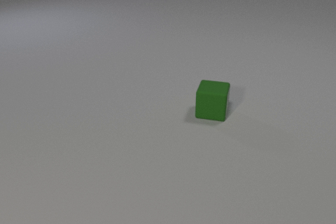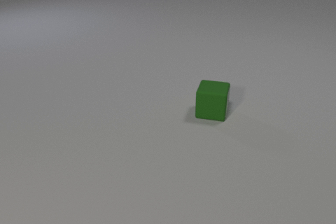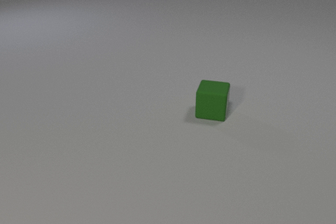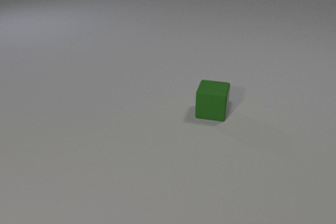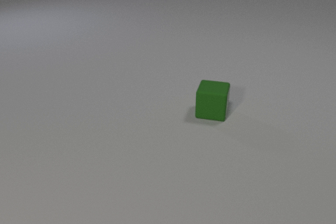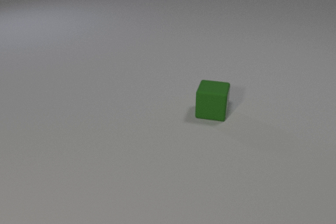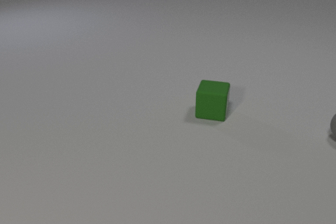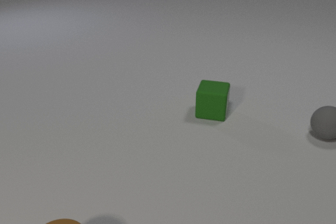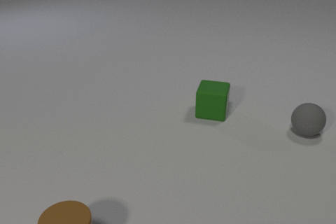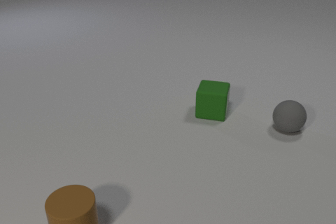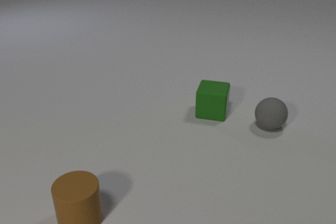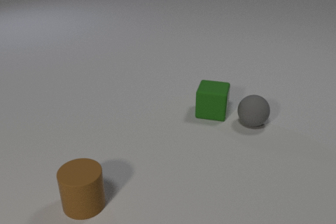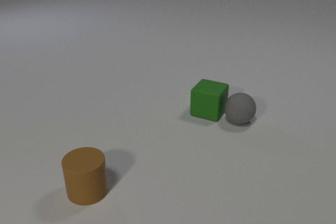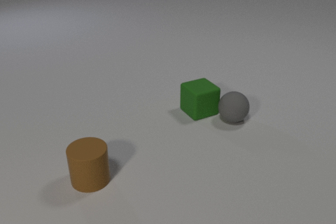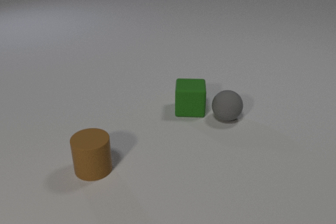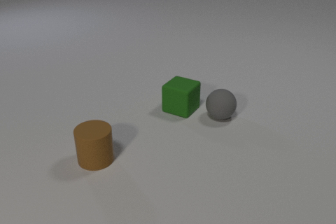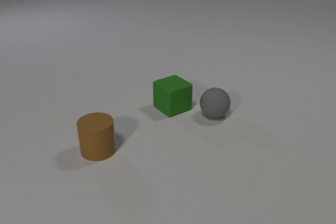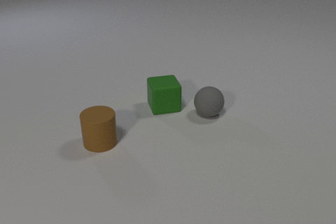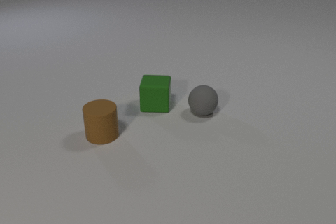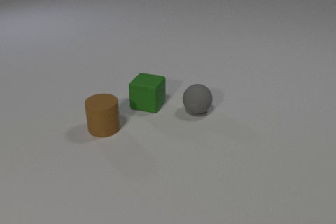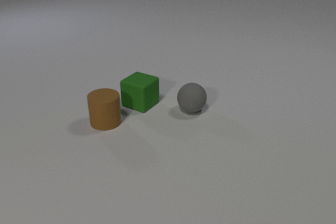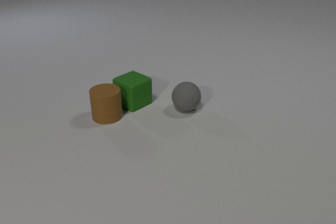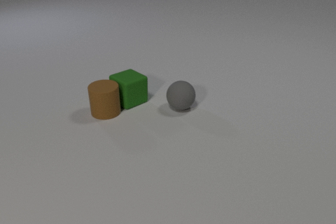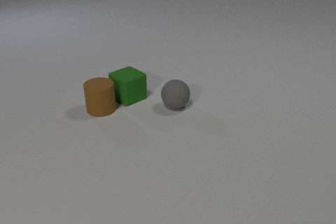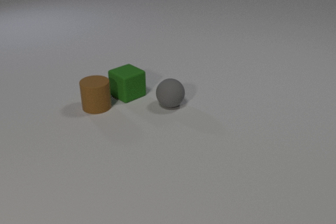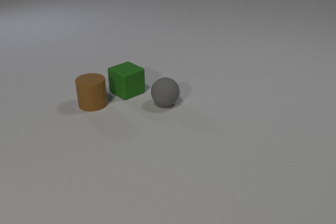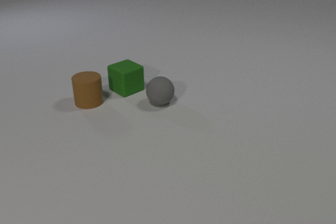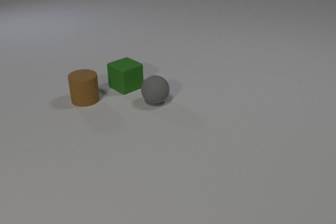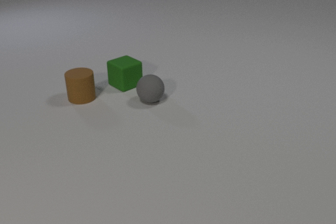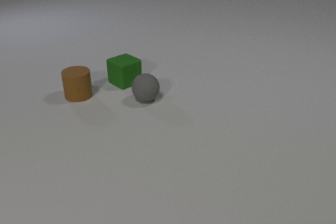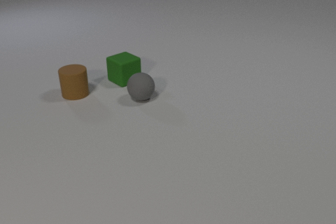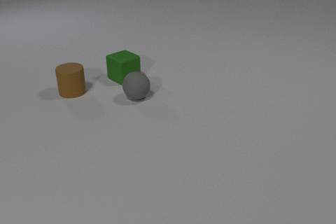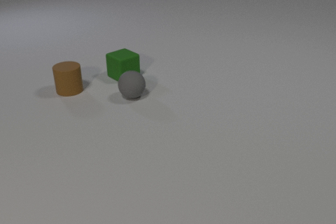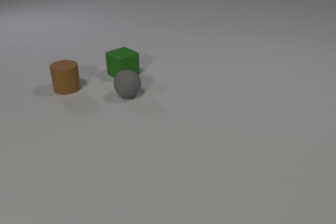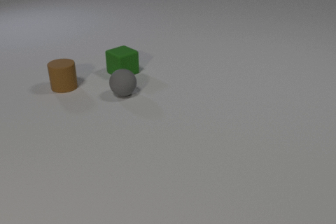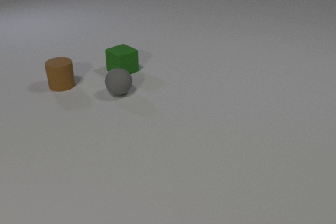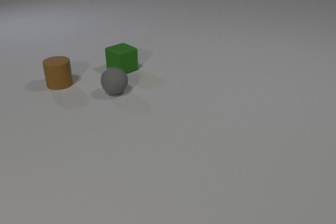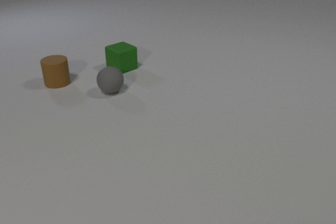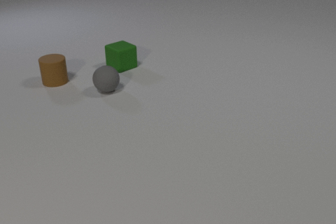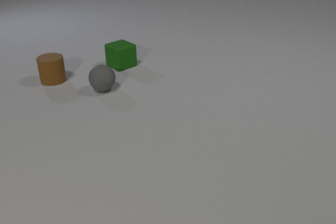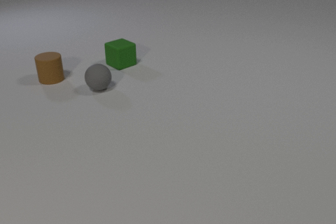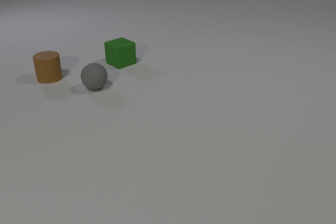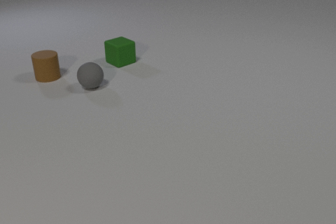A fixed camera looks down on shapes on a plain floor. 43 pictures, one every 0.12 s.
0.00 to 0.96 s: The gray rubber sphere comes in at the right edge, rolls to the left. The brown rubber cylinder comes in at the bottom edge, slides away from the camera.
0.96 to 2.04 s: The gray rubber sphere rolls to the left. The green rubber cube slides to the left, spins so that its near face slides to the left, clockwise seen from above. The brown rubber cylinder slides away from the camera. The gray rubber sphere and the green rubber cube collide.
2.04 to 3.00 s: The gray rubber sphere rolls to the left and away from the camera. The green rubber cube slides to the left and away from the camera, spins clockwise seen from above by about 60 degrees, its near face sliding to the left. The brown rubber cylinder slides away from the camera. The green rubber cube and the brown rubber cylinder collide.
3.00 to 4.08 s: The gray rubber sphere rolls to the left and away from the camera. The green rubber cube slides away from the camera. The brown rubber cylinder slides away from the camera and to the left.
4.08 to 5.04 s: The gray rubber sphere rolls to the left and away from the camera. The green rubber cube slides away from the camera. The brown rubber cylinder slides away from the camera and to the left.
What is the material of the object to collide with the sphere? rubber.
What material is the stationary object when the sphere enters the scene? rubber.
How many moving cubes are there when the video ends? 1.
